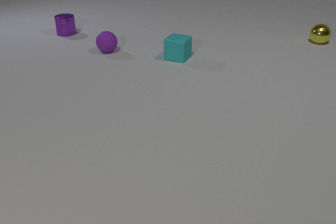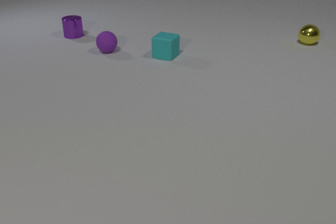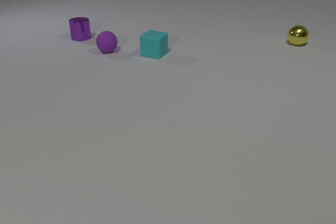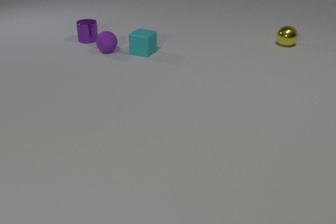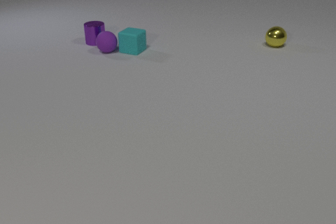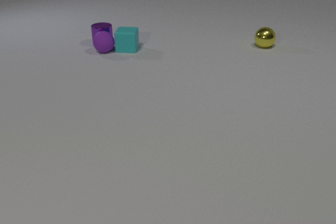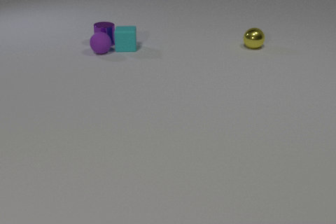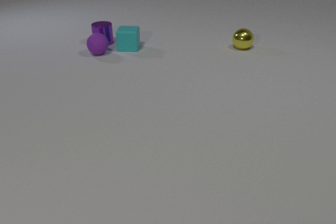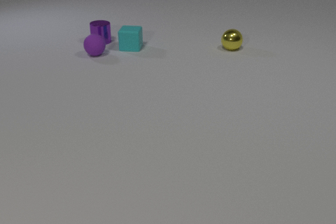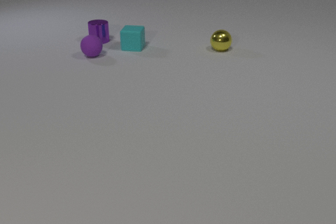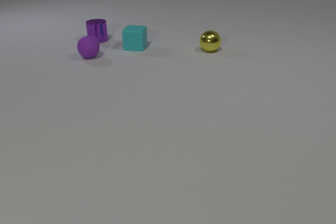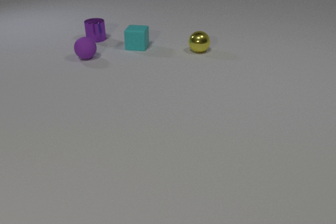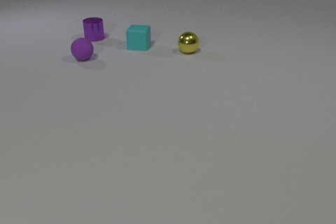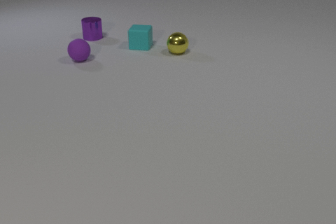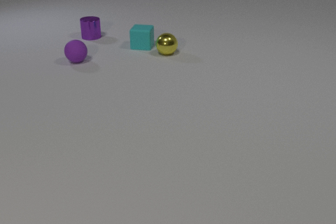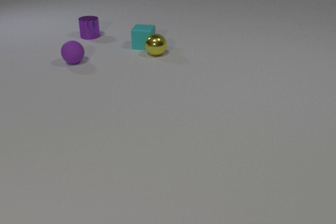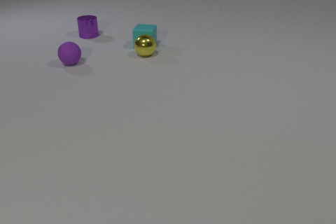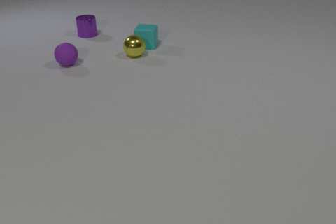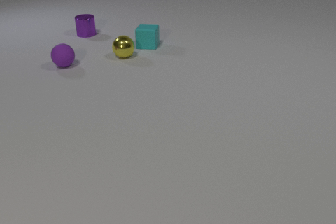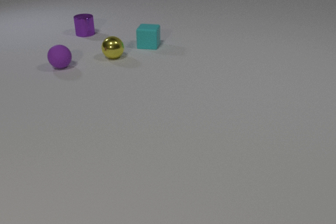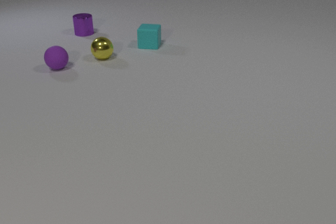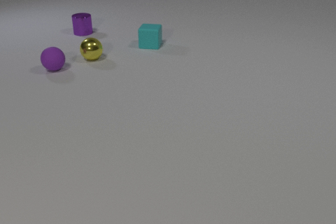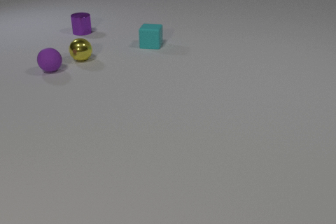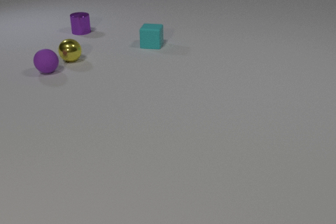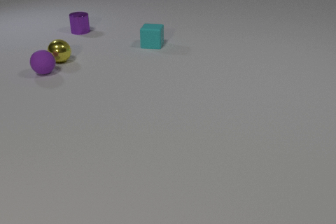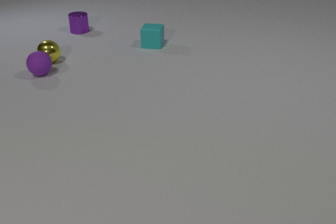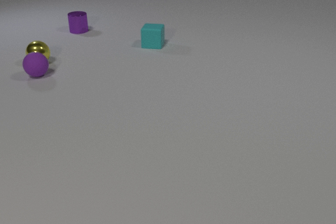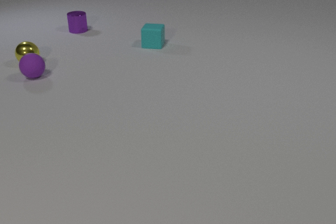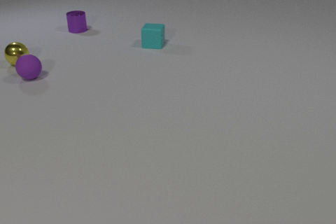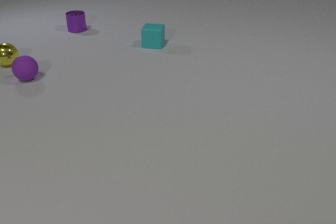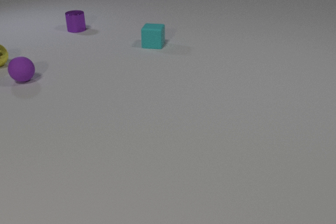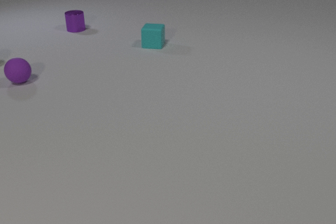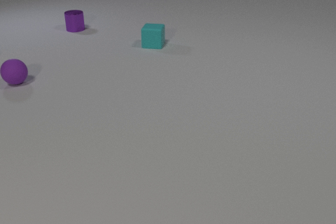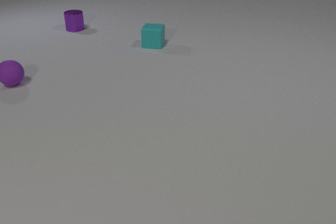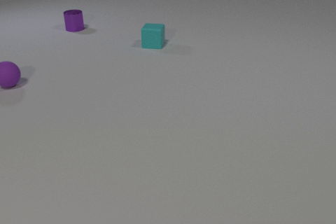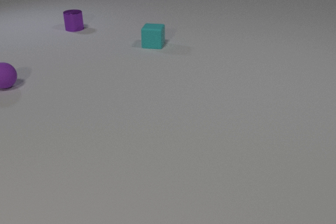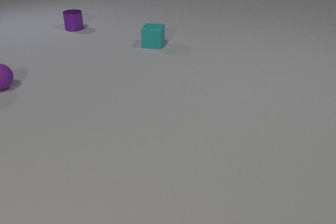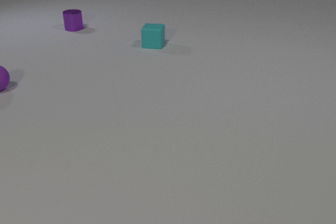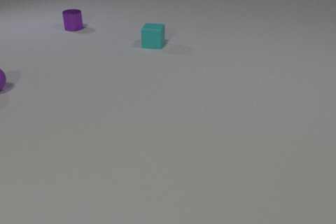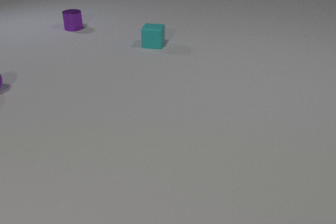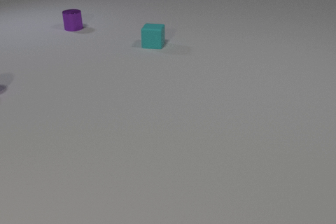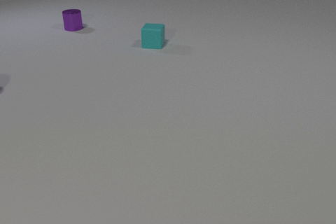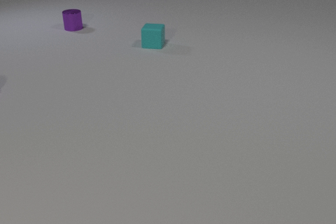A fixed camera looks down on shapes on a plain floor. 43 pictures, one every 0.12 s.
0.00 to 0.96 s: The purple metal cylinder slides to the right and toward the camera. The cyan rubber cube slides to the left and away from the camera. The yellow metal sphere rolls to the left and toward the camera. The purple rubber sphere rolls to the left and toward the camera. The cyan rubber cube and the purple rubber sphere collide. The purple metal cylinder and the purple rubber sphere collide. The purple metal cylinder and the cyan rubber cube collide.
0.96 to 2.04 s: The purple metal cylinder slides away from the camera and to the left. The cyan rubber cube slides to the right. The yellow metal sphere rolls to the left. The purple rubber sphere rolls to the left and toward the camera.
2.04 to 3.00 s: The purple metal cylinder slides away from the camera and to the left. The cyan rubber cube slides to the right. The yellow metal sphere rolls to the left. The purple rubber sphere rolls to the left and toward the camera.
3.00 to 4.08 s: The purple metal cylinder slides away from the camera and to the left. The yellow metal sphere rolls to the left, leaves at the left edge. The purple rubber sphere rolls to the left and toward the camera.
4.08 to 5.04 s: The purple rubber sphere rolls to the left and toward the camera, leaves at the left edge.
What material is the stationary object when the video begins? rubber.
What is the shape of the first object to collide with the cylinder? sphere.
Are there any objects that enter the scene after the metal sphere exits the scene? no.
